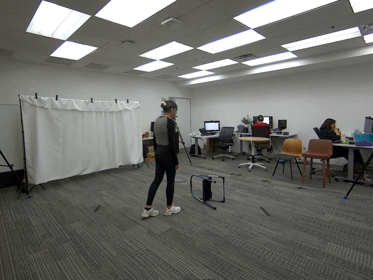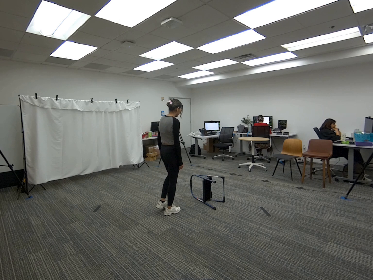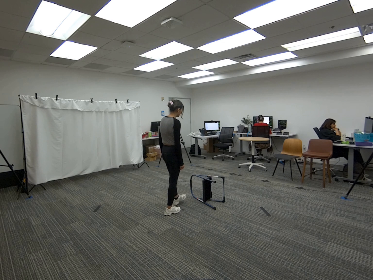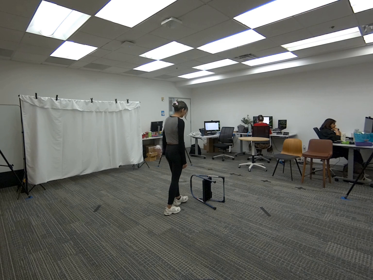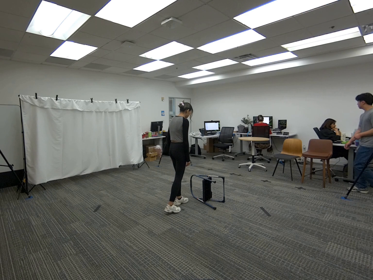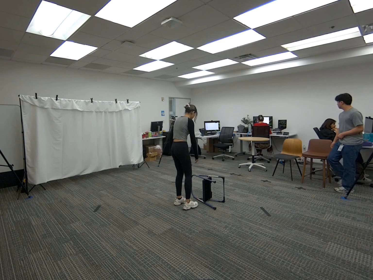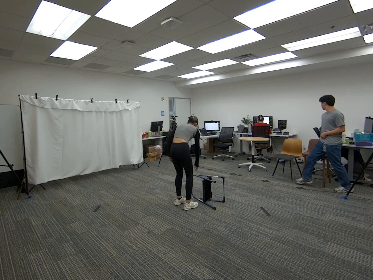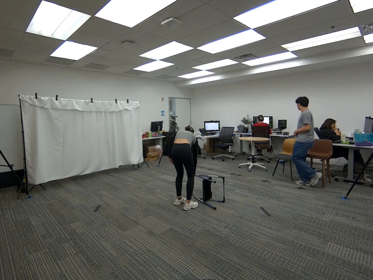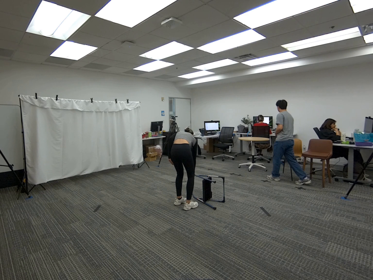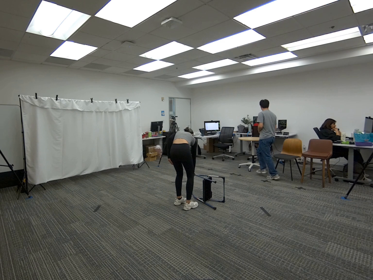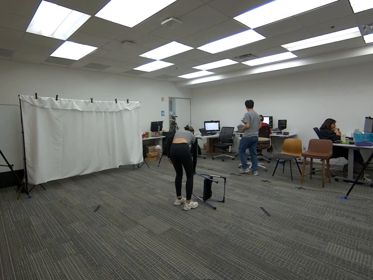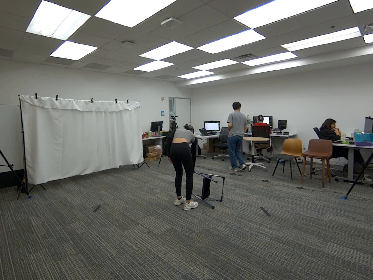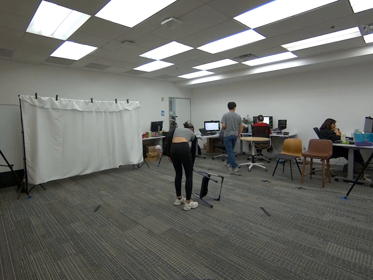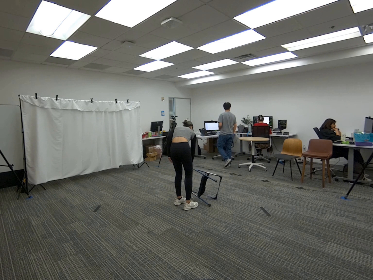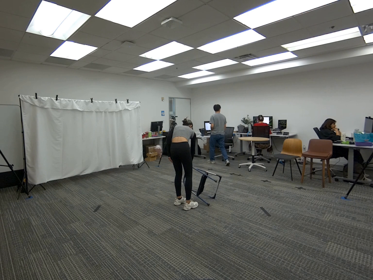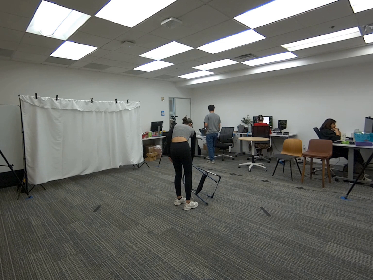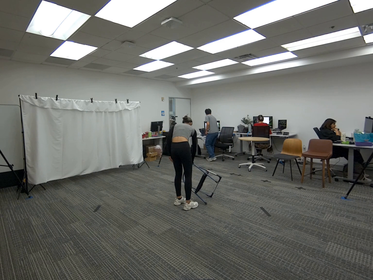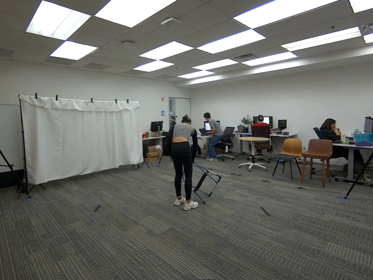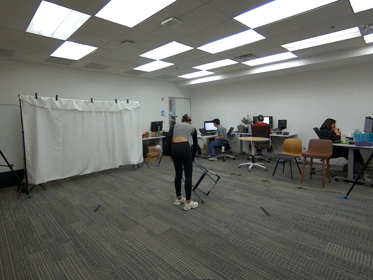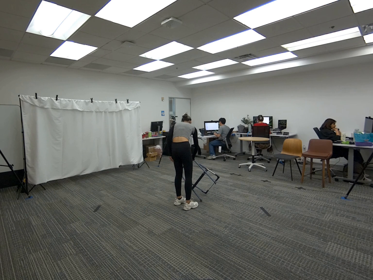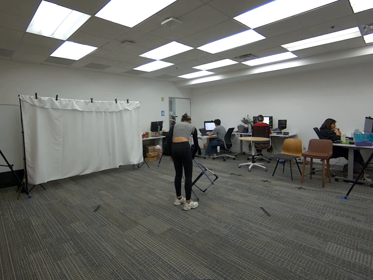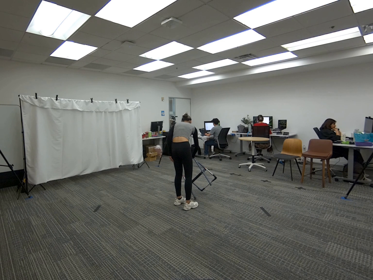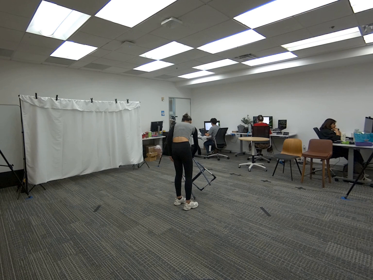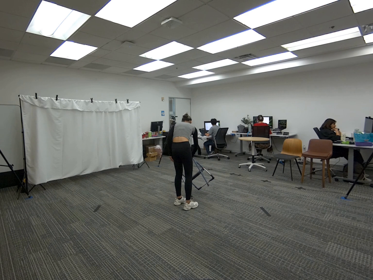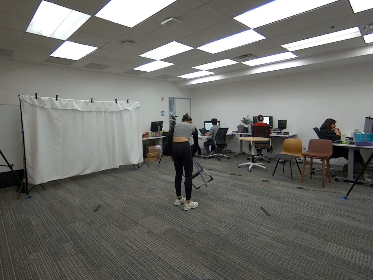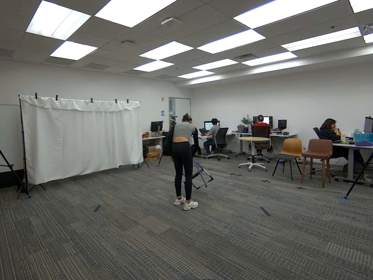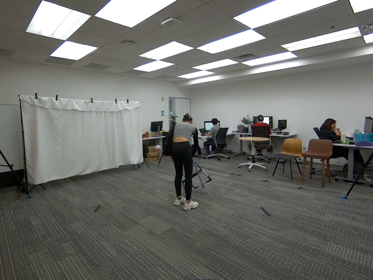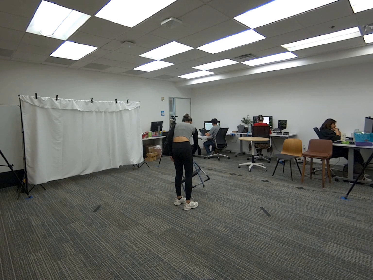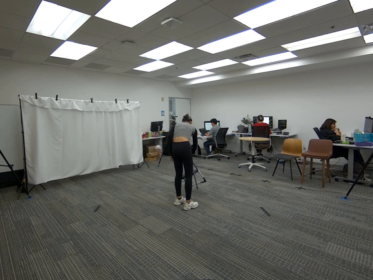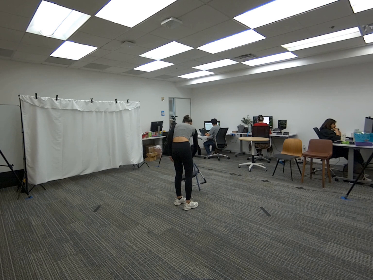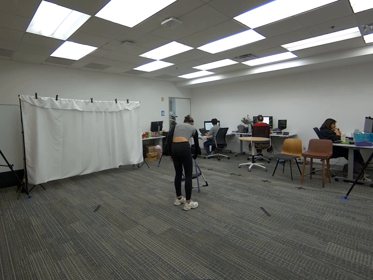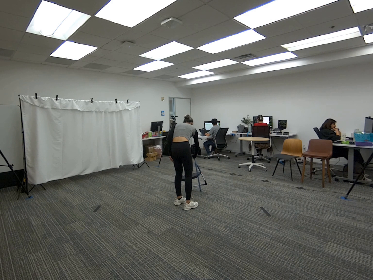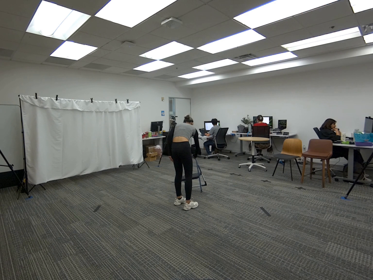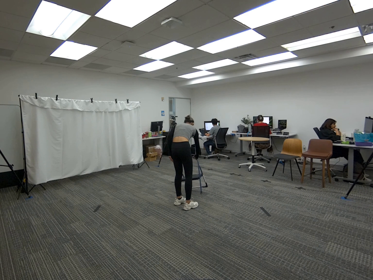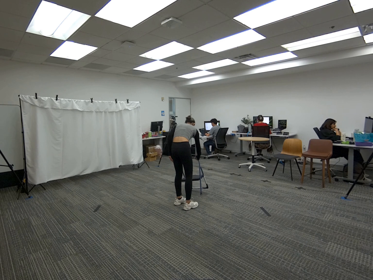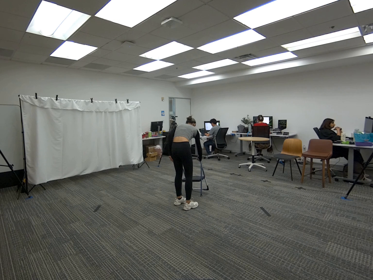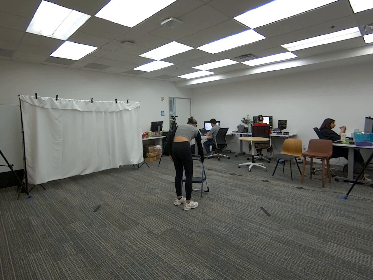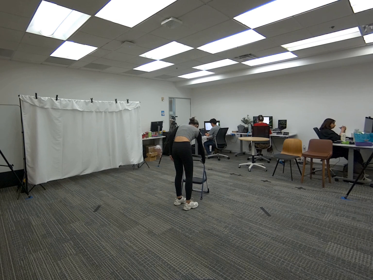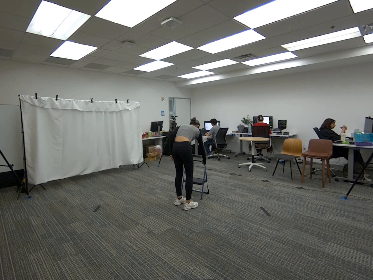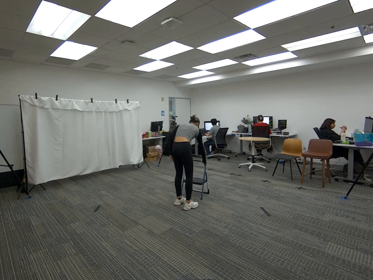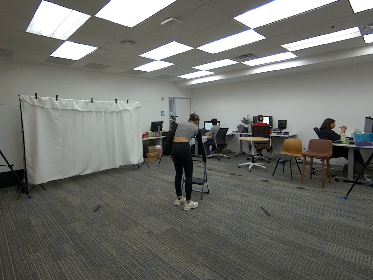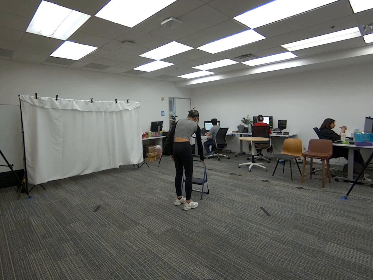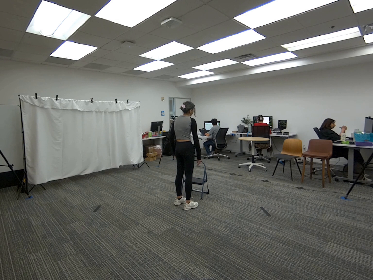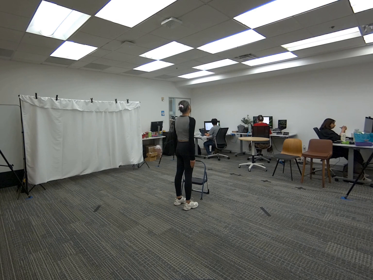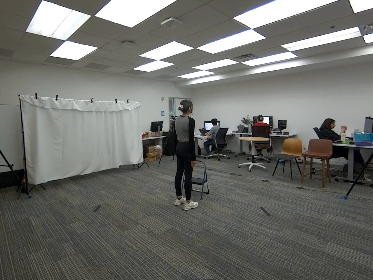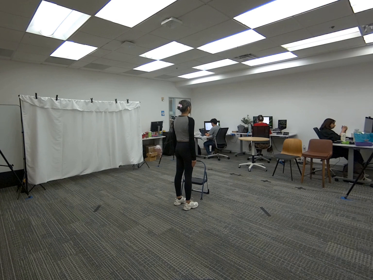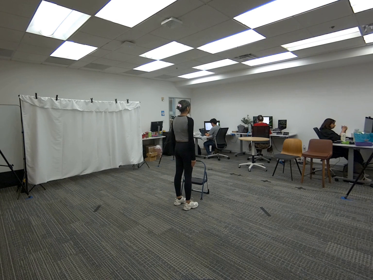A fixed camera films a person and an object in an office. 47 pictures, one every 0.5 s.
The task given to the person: Walk over to the step ladder laying on its side. Flip the step ladder with your right hand, so that it's standing upright.
